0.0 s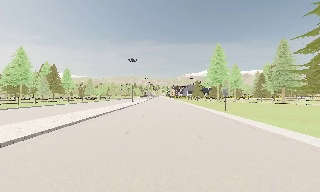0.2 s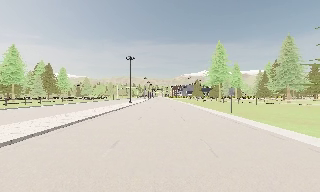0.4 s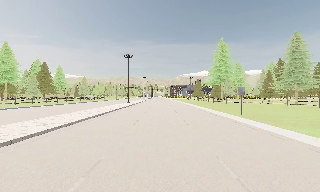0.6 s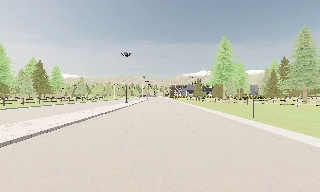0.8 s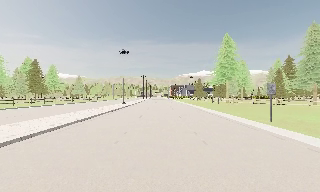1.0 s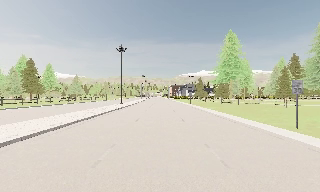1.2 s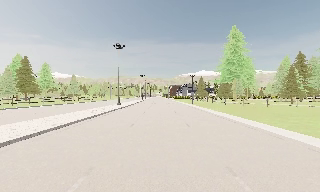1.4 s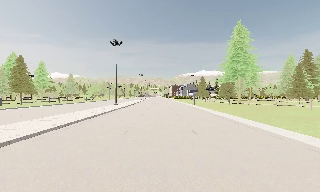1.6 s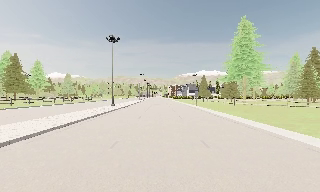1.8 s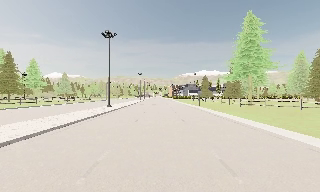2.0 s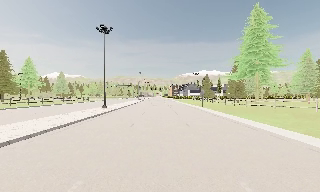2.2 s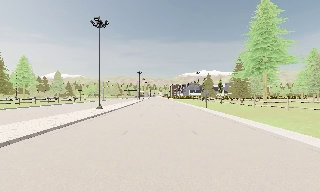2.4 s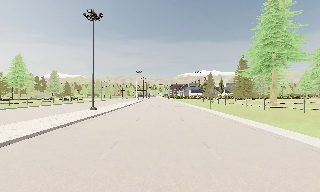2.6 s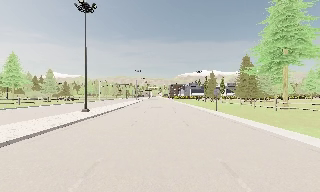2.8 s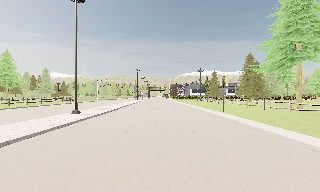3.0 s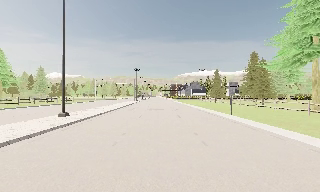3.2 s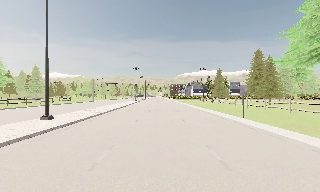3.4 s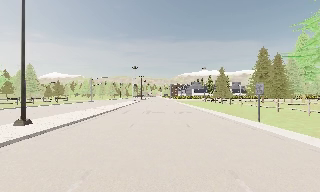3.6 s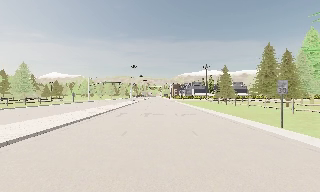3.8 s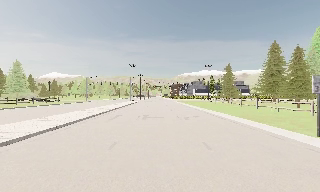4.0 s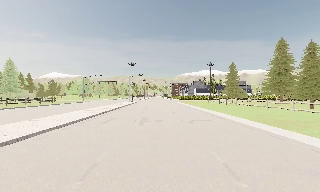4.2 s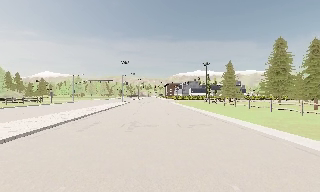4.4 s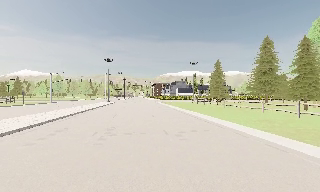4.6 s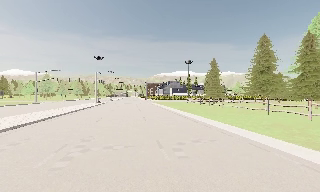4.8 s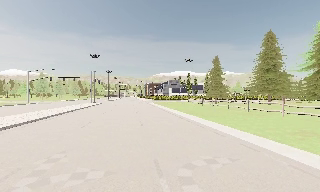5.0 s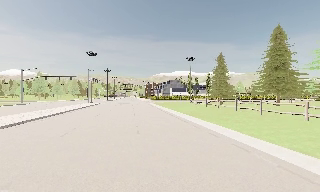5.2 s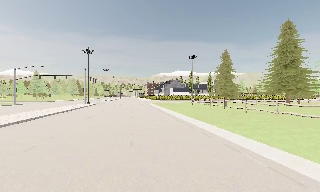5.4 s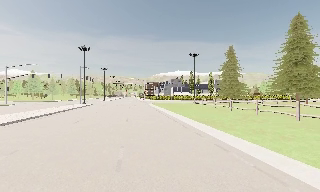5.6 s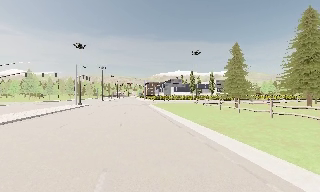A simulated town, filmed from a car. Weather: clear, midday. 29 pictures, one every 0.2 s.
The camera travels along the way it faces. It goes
forward.
0.0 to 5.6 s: The camera travels forward, about 55 m, so what stands in front looms larger.
The film runs forward here.
